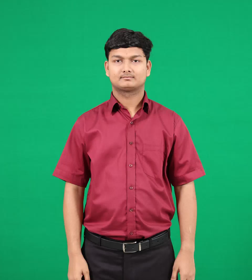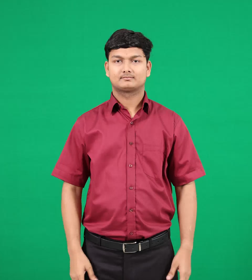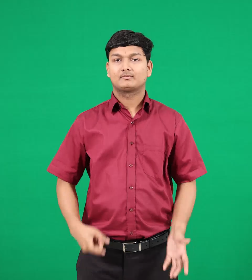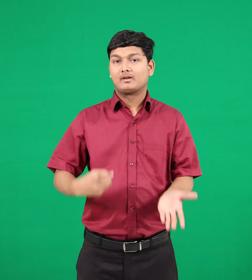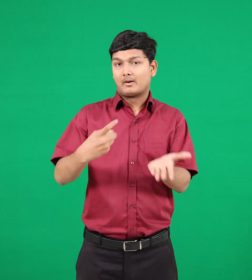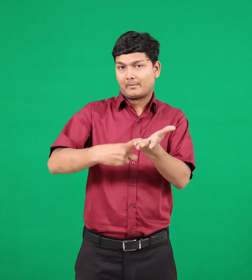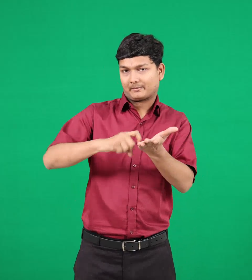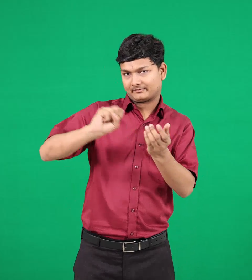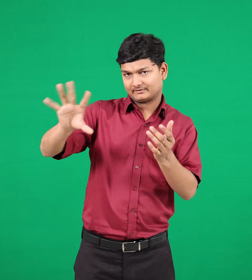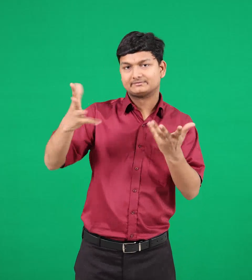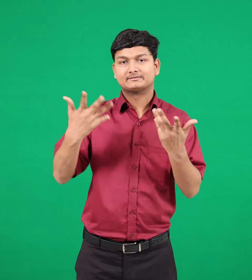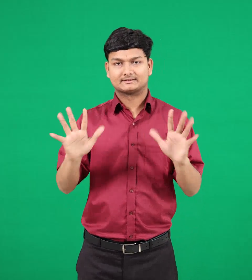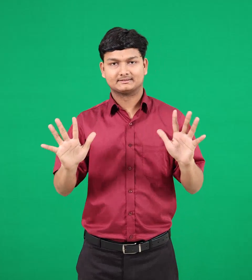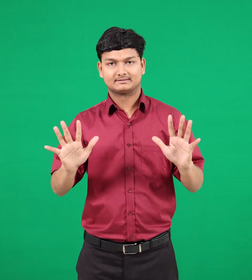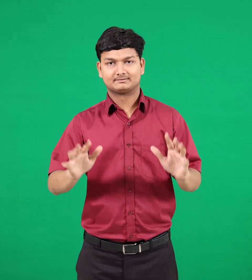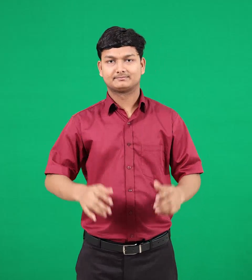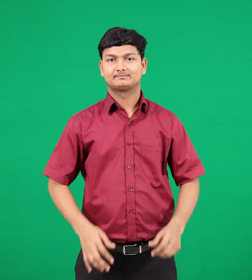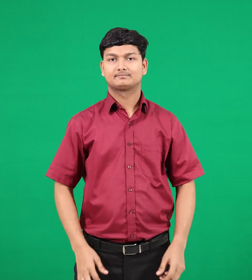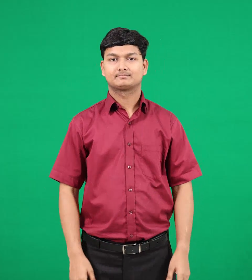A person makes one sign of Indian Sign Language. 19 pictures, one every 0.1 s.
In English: reported
